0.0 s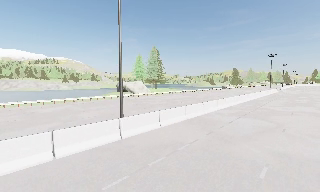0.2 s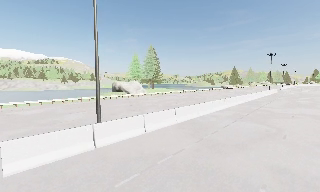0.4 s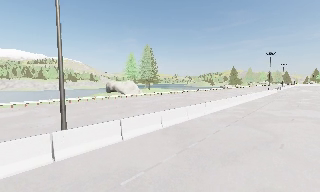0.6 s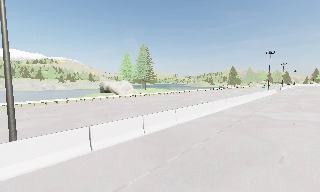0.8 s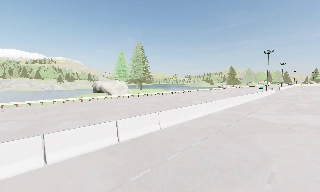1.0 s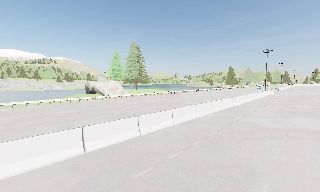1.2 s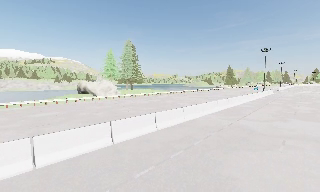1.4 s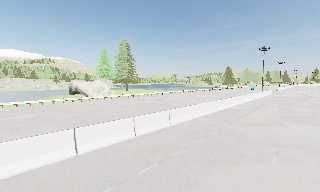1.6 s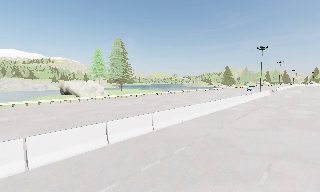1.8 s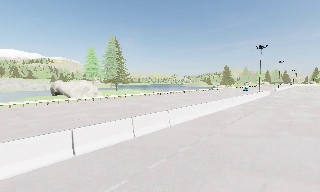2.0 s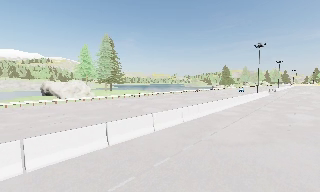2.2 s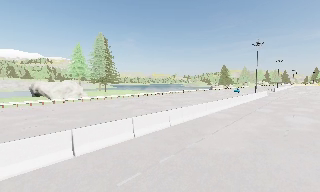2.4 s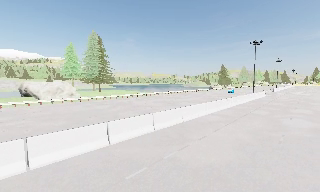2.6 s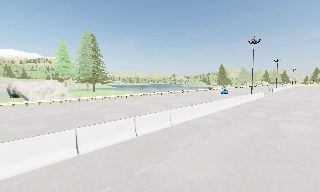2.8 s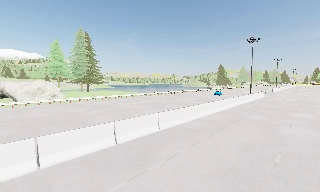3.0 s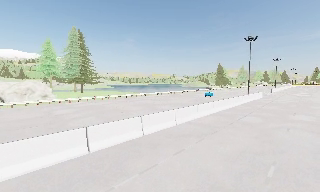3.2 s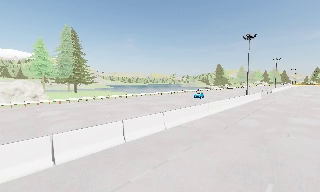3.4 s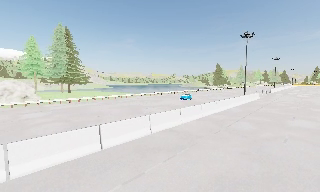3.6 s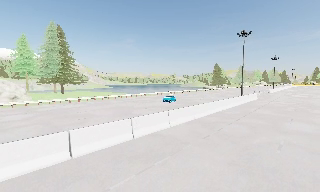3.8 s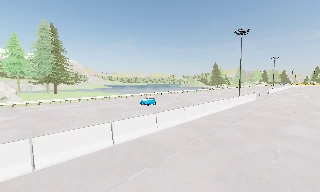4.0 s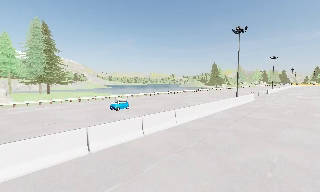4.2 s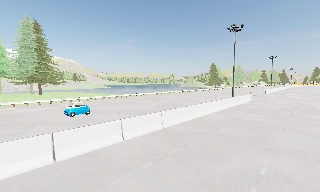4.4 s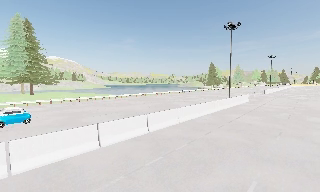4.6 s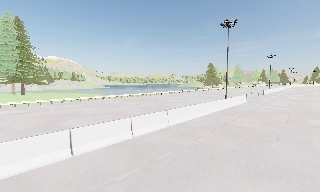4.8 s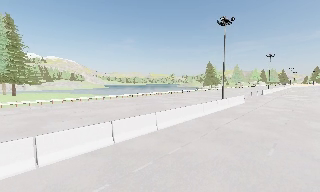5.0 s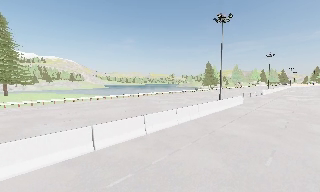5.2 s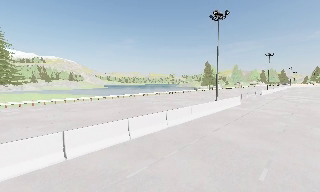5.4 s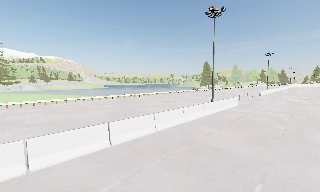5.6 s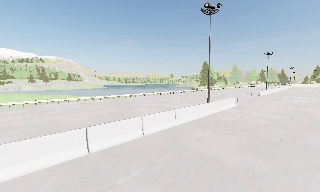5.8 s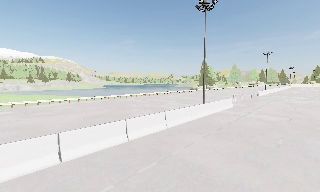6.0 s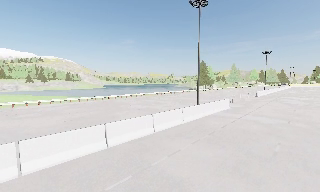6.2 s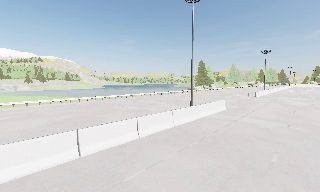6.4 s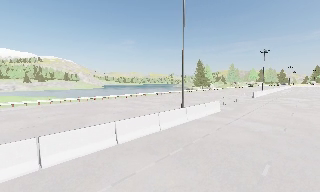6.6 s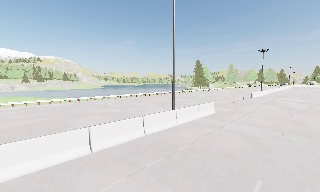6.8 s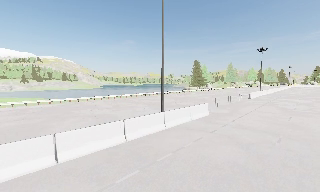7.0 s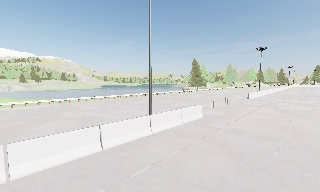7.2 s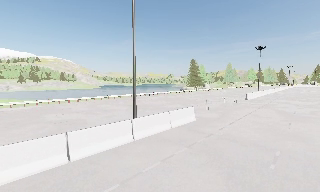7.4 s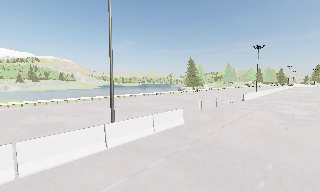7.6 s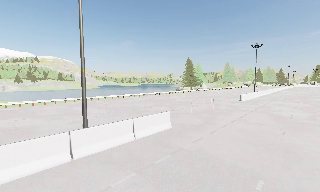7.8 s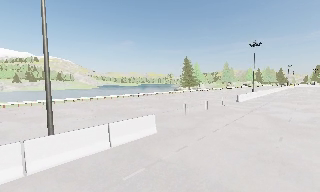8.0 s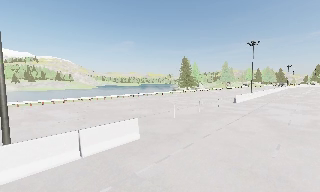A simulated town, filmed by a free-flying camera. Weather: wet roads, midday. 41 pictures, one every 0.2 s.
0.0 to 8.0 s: The camera travels forward and to its right, about 60 m, so what stands in front looms larger.
The film runs forward here.
